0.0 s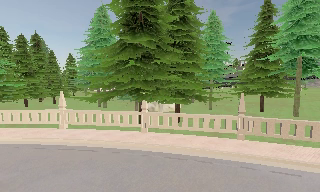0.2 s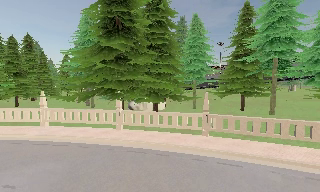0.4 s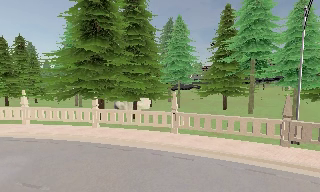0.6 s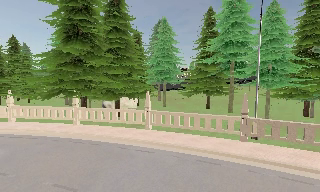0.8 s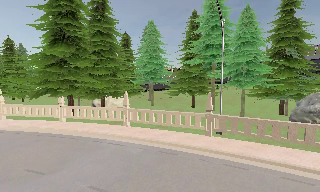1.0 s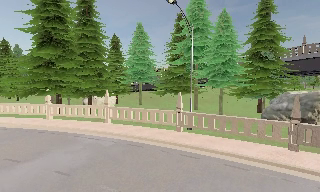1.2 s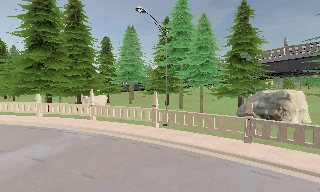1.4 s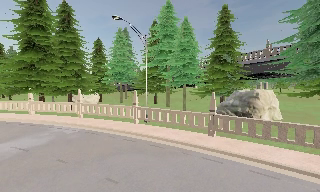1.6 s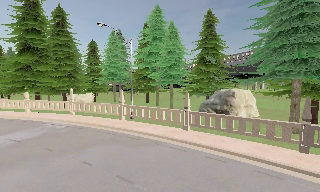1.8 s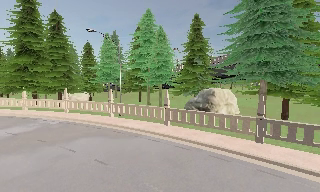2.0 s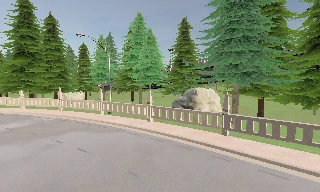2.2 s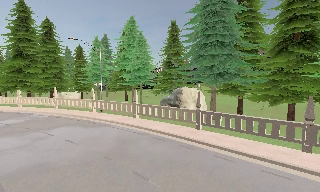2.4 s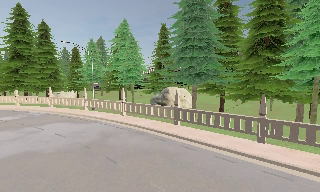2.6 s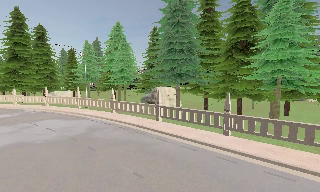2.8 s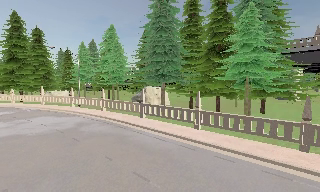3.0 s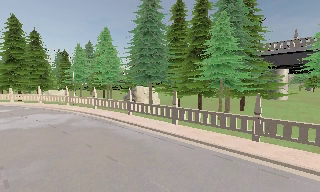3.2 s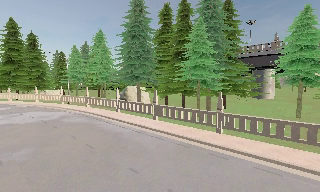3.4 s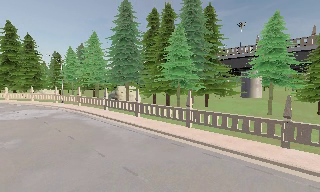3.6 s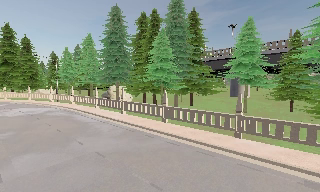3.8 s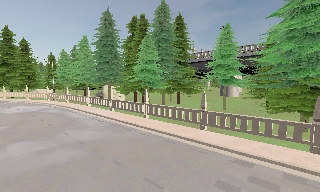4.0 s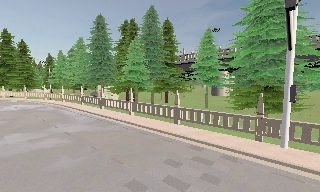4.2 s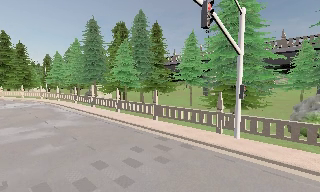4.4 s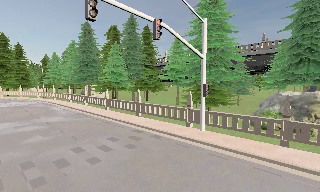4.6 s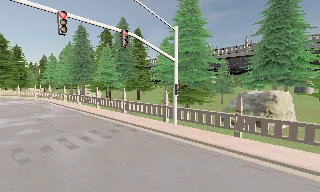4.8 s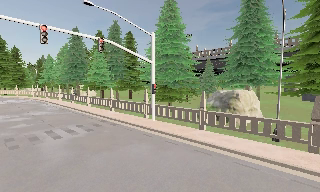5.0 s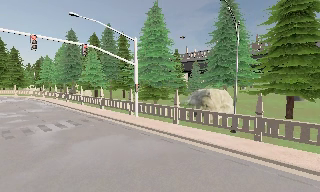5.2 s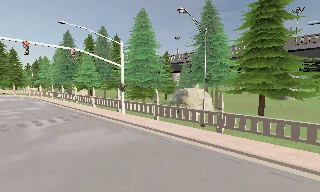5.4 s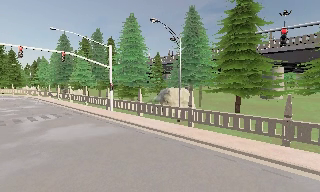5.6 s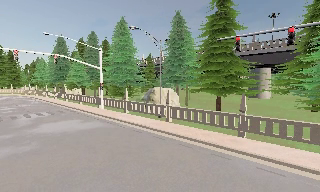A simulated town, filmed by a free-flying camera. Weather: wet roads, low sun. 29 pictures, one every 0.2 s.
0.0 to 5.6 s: The camera travels to its right and backward, about 60 m, so close, fixed things drift to the left.
The film runs forward here.
